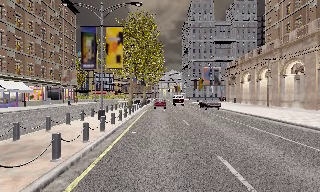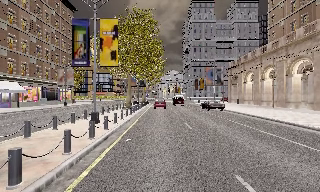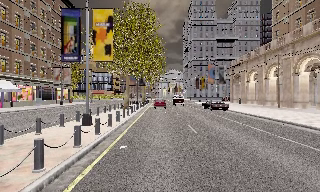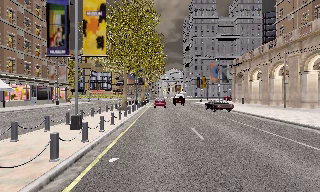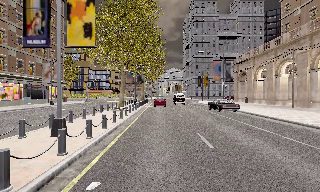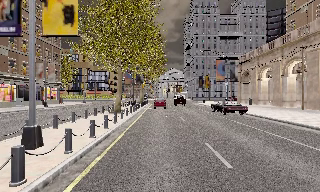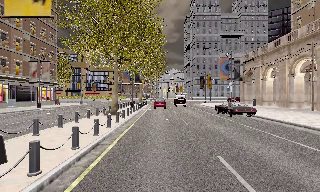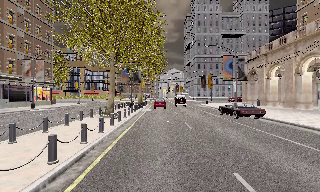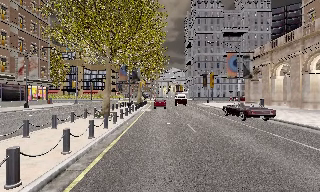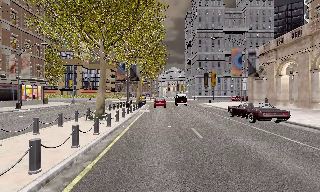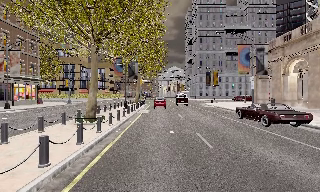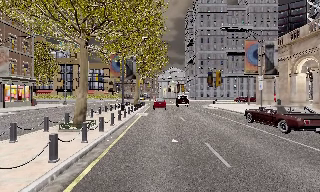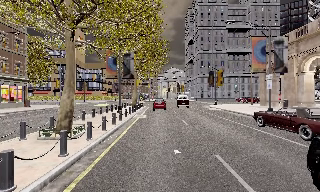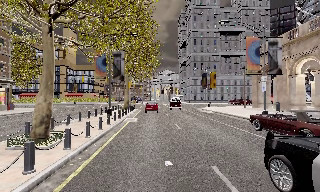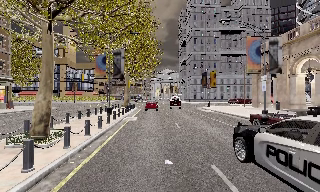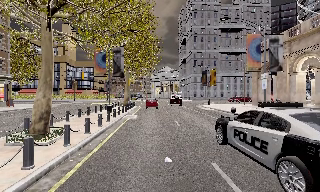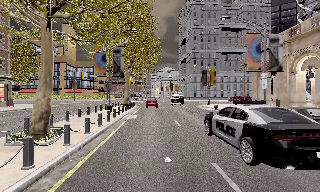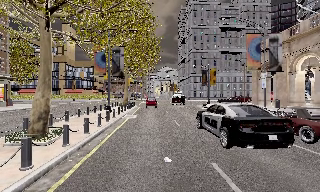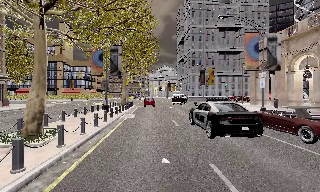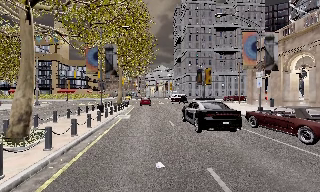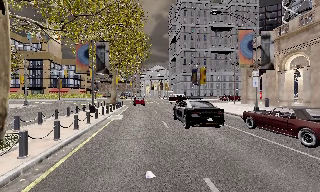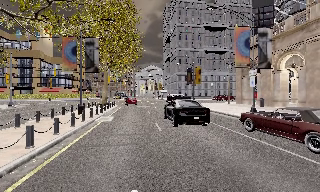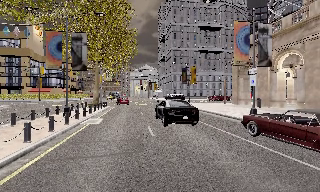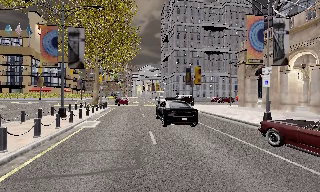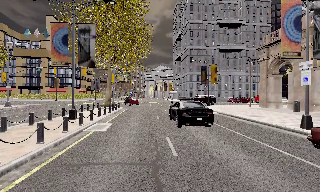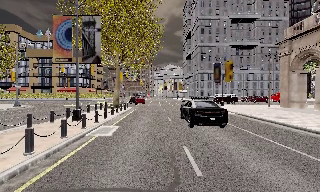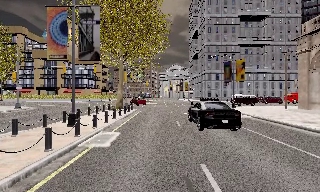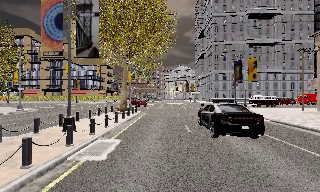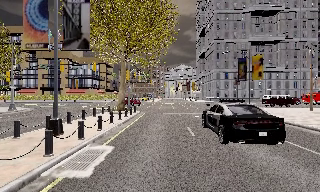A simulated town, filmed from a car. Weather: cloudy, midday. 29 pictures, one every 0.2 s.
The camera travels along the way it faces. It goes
forward.
0.0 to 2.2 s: The camera travels forward, about 13 m, so what stands in front looms larger.
2.2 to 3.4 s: The camera travels forward, about 2 m, so what stands in front looms larger. It loses speed.
3.4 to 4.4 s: The camera travels forward, about 2.5 m, so what stands in front looms larger. It gains speed.
4.4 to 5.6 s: The camera pans to its left, which is counterclockwise from overhead, by about 10 degrees. It travels forward, about 7 m, so what stands in front looms larger.
The film runs forward here.
